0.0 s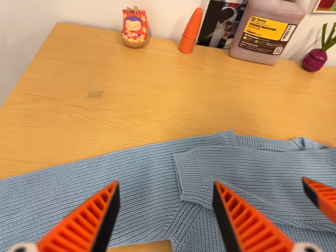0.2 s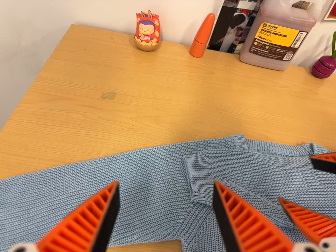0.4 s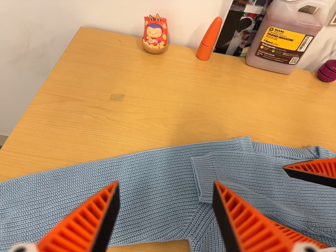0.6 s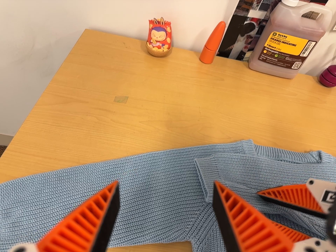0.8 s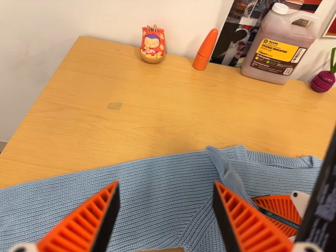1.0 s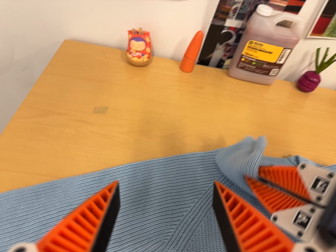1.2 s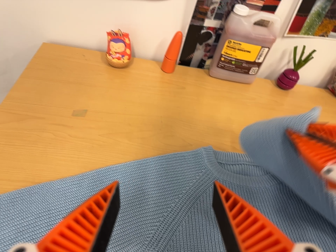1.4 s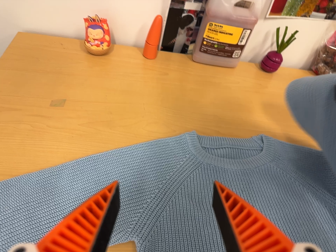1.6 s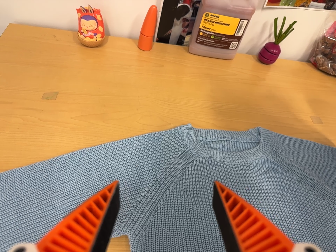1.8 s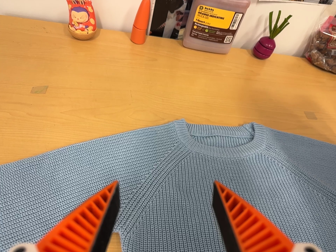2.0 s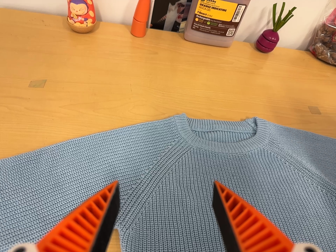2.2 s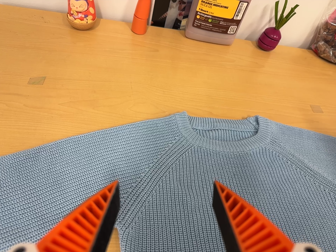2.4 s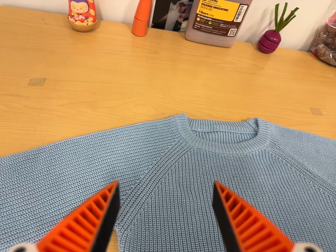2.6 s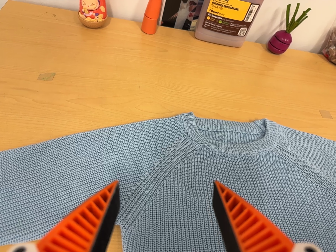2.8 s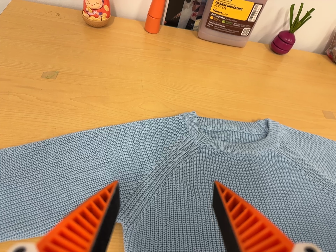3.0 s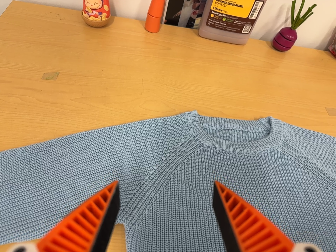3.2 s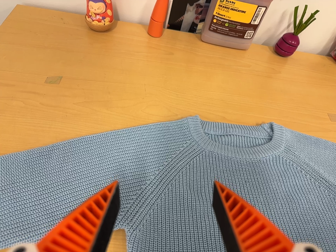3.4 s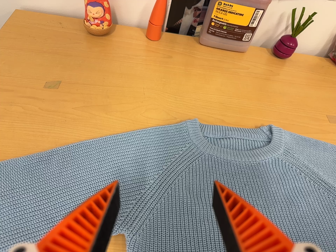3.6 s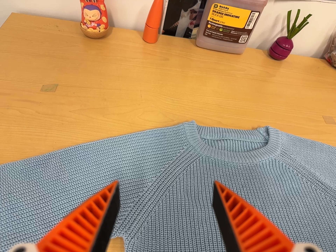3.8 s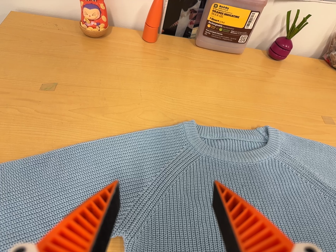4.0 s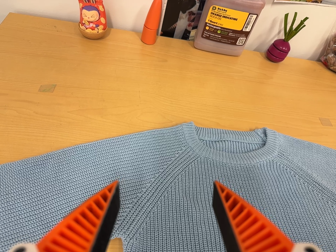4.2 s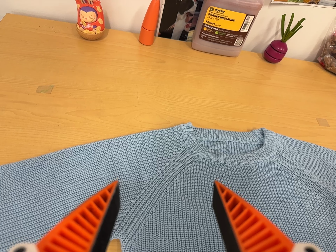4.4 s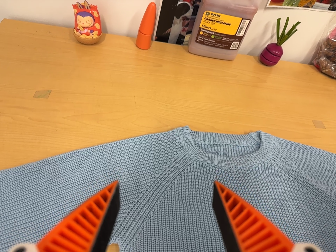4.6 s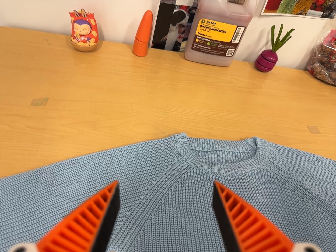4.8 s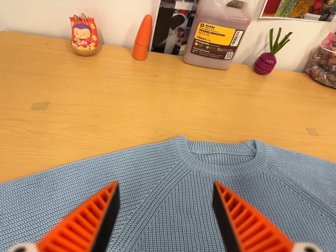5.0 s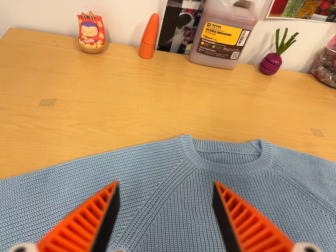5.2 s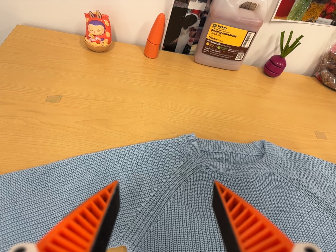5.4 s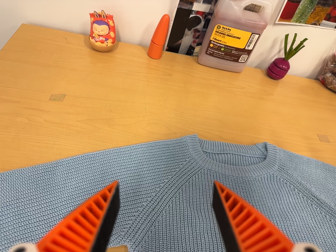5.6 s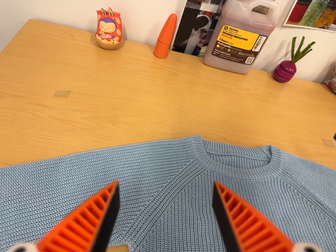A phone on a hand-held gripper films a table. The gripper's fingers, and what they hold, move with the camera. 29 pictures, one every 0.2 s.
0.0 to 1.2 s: The camera shifts only a little, or ends up much as it began.
1.2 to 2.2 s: The camera travels forward, about 6 cm, so what stands in front looms larger.
2.2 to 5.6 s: The camera shifts only a little, or ends up much as it began.
The film runs backward here.
